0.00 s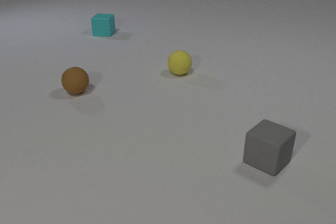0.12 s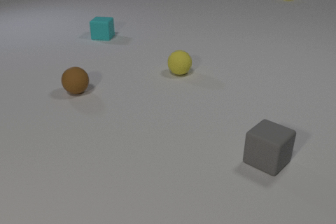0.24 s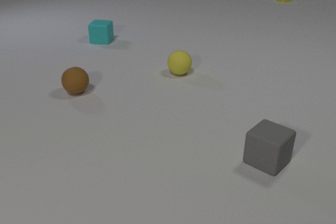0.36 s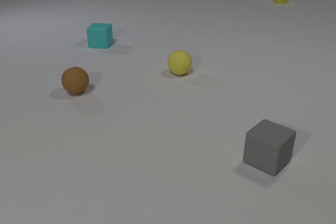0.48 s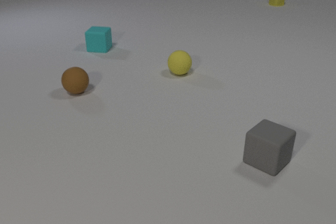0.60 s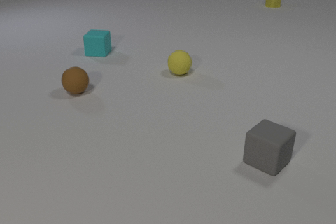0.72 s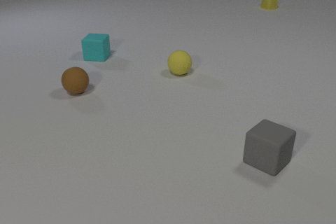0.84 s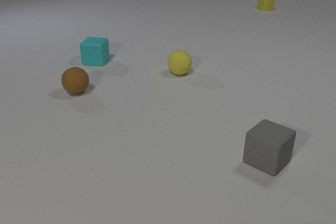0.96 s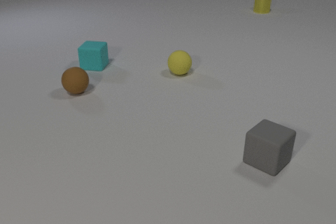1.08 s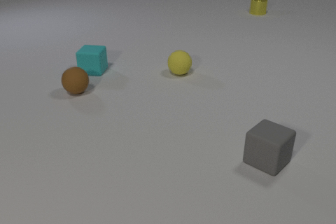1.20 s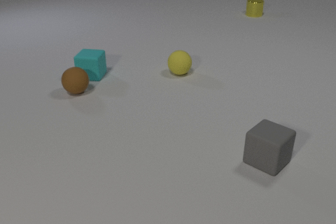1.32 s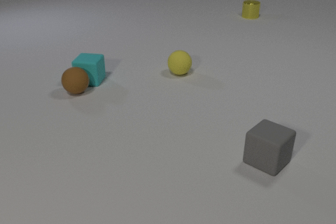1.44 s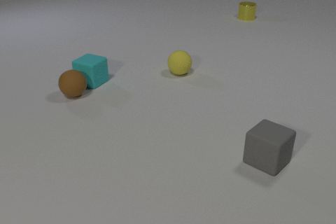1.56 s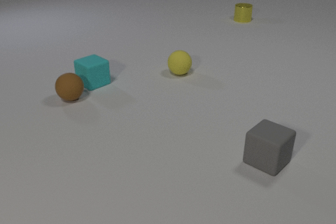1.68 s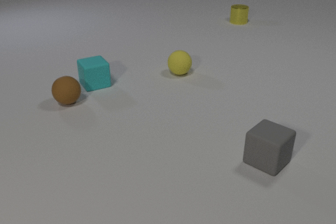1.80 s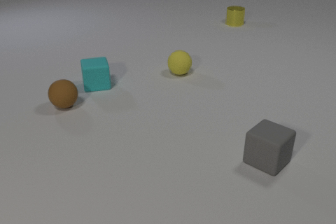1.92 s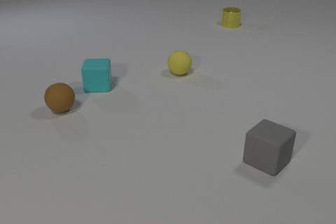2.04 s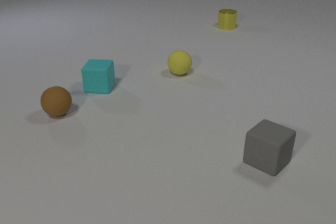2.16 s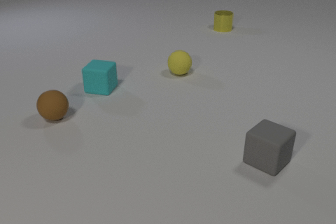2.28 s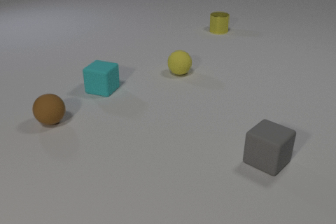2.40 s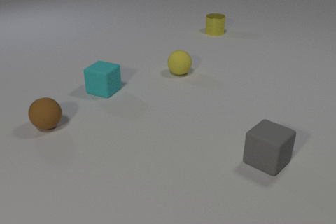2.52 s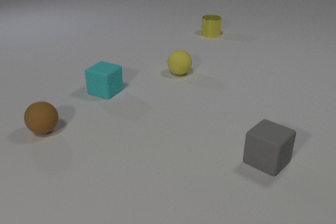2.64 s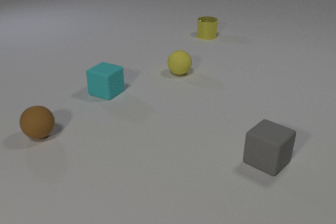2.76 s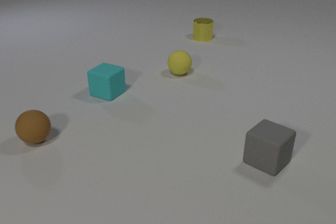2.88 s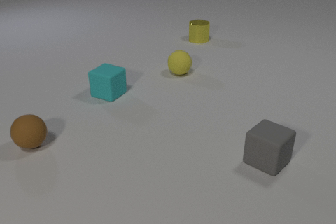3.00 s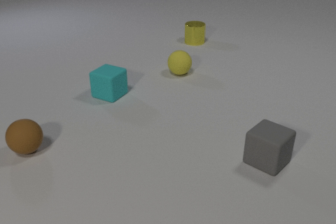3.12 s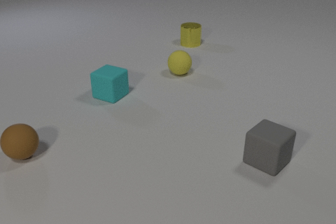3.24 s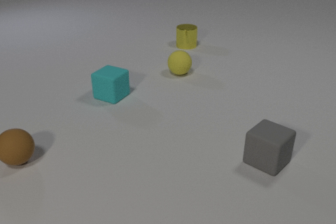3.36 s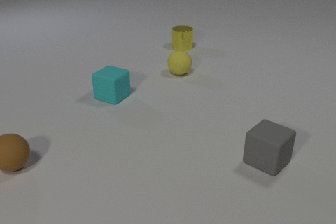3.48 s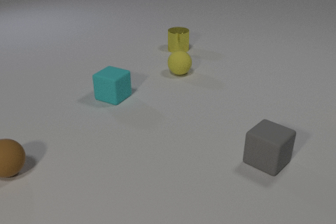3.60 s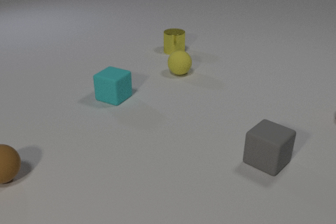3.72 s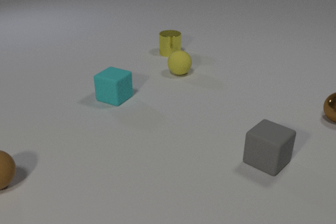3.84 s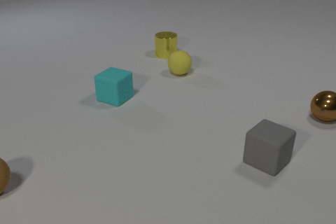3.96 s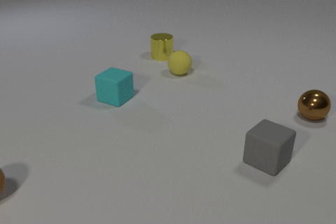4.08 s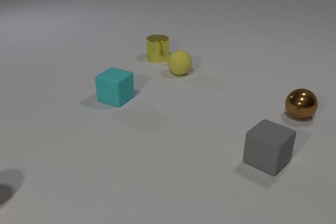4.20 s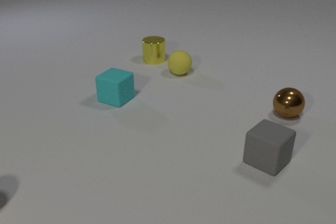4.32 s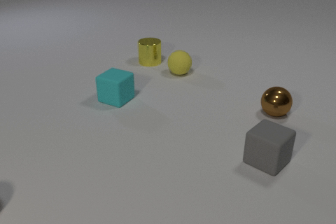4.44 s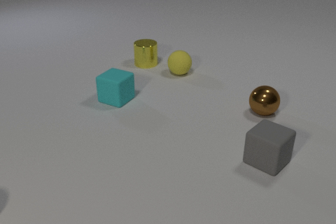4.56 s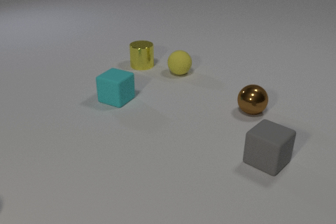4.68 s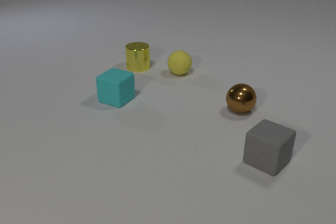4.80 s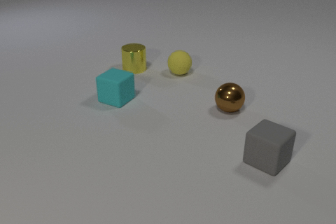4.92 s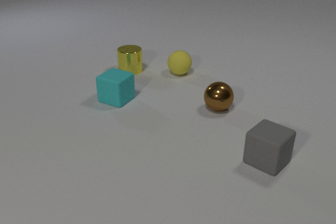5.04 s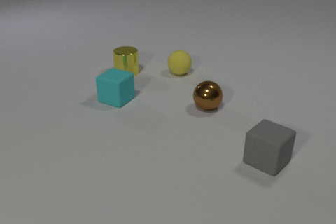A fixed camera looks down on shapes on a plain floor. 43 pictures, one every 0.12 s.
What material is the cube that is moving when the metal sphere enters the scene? rubber.
How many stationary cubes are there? 1.
Are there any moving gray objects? no.
0.00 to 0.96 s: The cyan rubber cube slides toward the camera. The yellow metal cylinder slides toward the camera and to the left.
0.96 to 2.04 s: The cyan rubber cube slides toward the camera, spins clockwise seen from above by about 90 degrees, its near face sliding to the left. The brown rubber sphere rolls toward the camera and to the left. The yellow metal cylinder slides toward the camera and to the left. The cyan rubber cube and the brown rubber sphere collide.
2.04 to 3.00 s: The cyan rubber cube slides toward the camera and to the right, spins so that its near face slides to the left, clockwise seen from above. The brown rubber sphere rolls toward the camera and to the left. The yellow metal cylinder slides toward the camera and to the left.
3.00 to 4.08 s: The cyan rubber cube slides toward the camera and to the right. The brown rubber sphere rolls toward the camera and to the left. The brown metal sphere comes in at the right edge, rolls to the left. The yellow metal cylinder slides toward the camera and to the left.
4.08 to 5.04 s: The brown metal sphere rolls to the left. The yellow metal cylinder slides toward the camera and to the left.
